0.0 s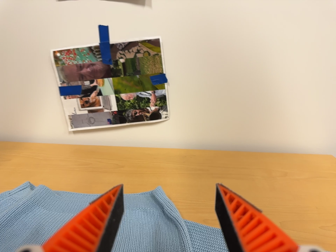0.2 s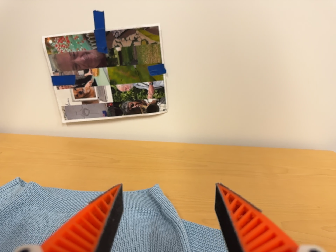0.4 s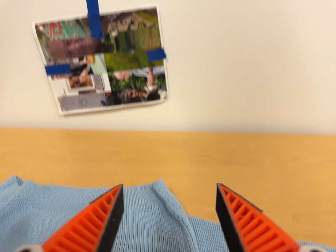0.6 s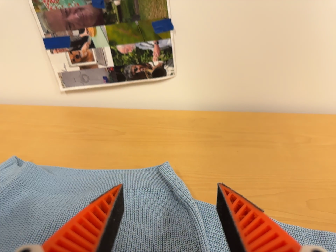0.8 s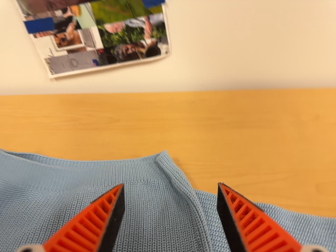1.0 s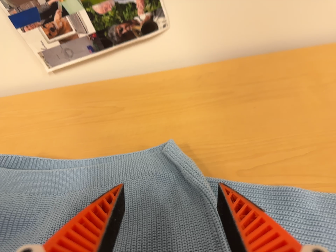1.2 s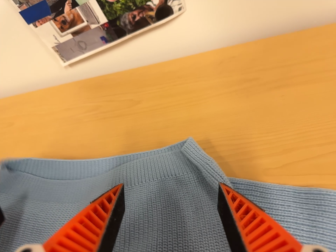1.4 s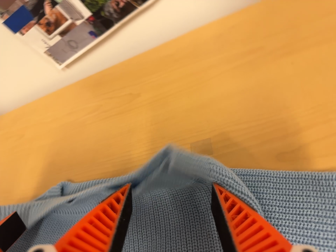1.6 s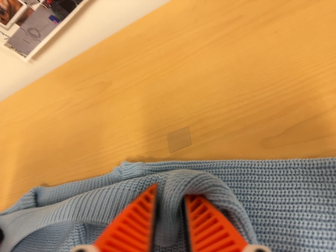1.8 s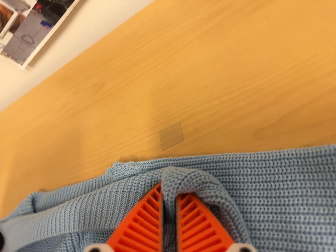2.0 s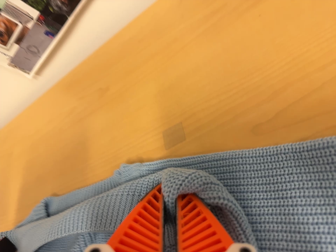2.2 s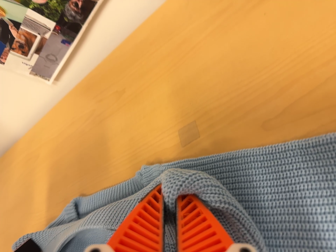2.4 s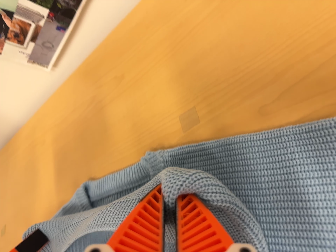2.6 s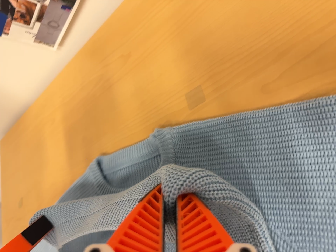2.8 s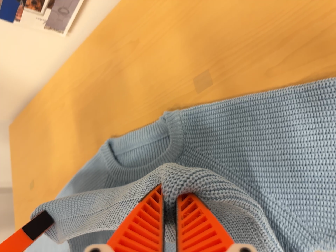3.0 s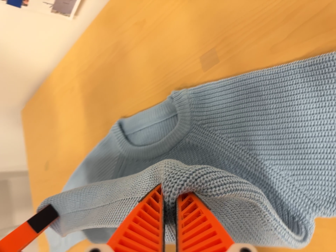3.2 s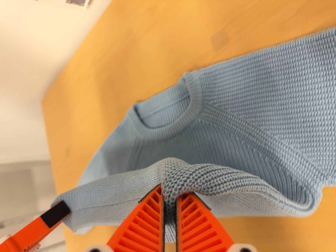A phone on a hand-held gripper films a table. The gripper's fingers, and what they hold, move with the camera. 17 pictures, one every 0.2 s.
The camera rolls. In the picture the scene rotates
counterclockwise.
The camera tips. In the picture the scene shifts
upward.
0.0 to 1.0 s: The camera travels forward and toward the top of its view, about 14 cm, so what stands in front looms larger. Its aim tips toward the bottom of its view by about 25 degrees, and the scene shifts upward. It rolls about its line of sight by about 10 degrees, and the scene rotates counterclockwise.
1.0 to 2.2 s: The camera pans to its left by about 20 degrees. It travels to its right, toward the top of its view and forward, about 14 cm. Its aim tips toward the bottom of its view by about 15 degrees. It rolls about its line of sight by about 25 degrees, and the scene rotates counterclockwise.
2.2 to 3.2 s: The camera travels backward, about 9 cm, so what stands in front gets smaller. Its aim tips toward the bottom of its view by about 20 degrees, and the scene shifts upward.
The film runs backward here.
